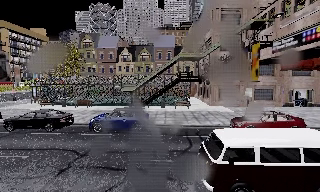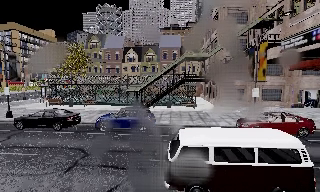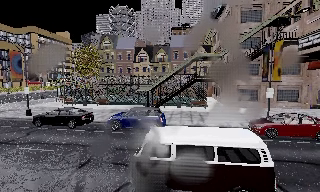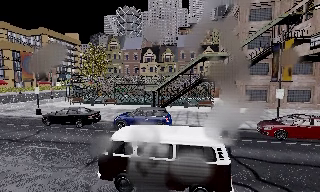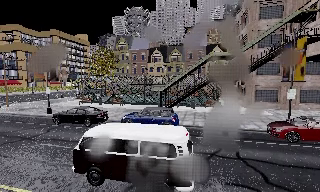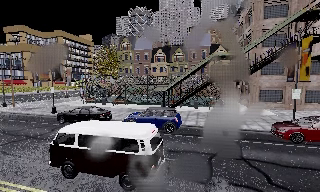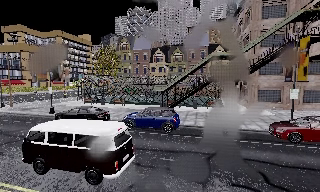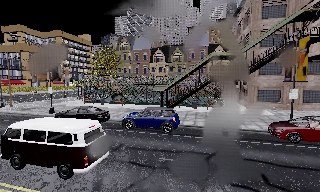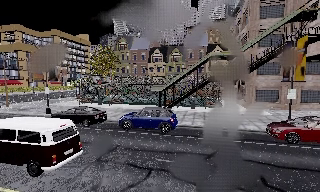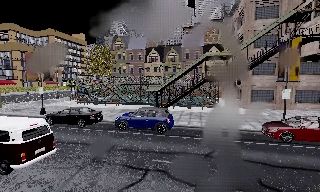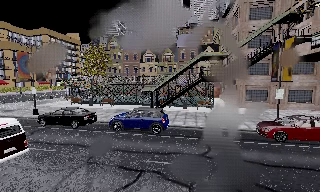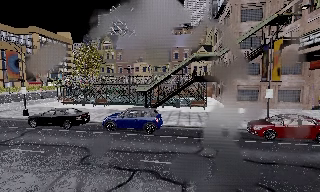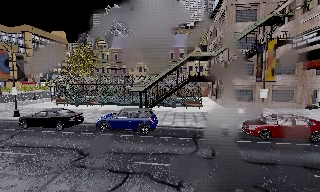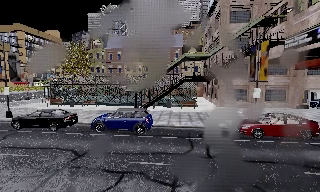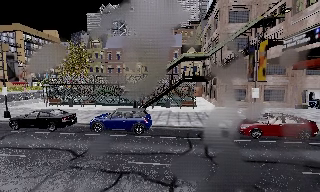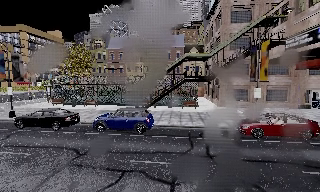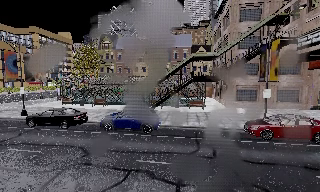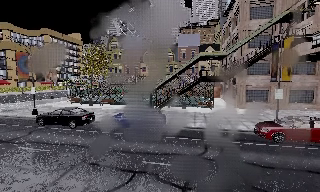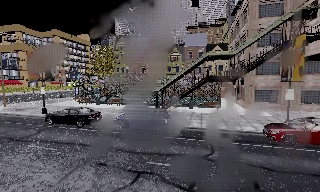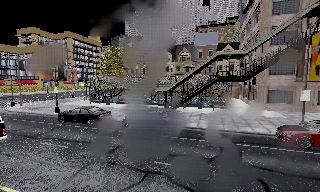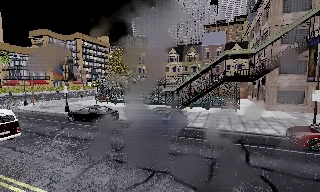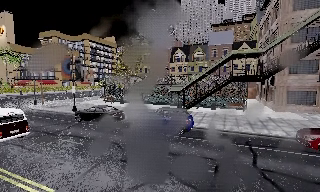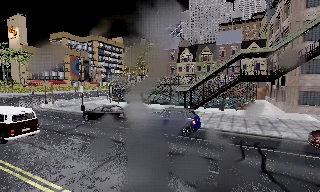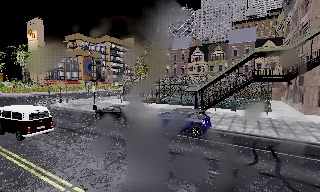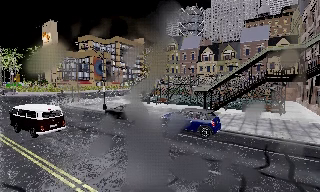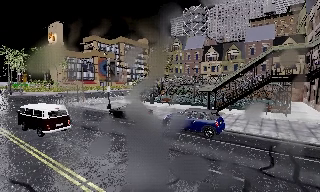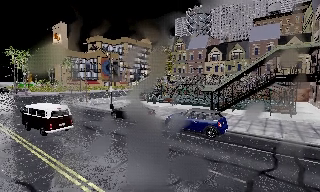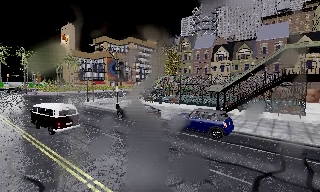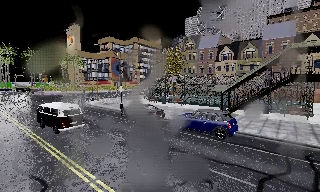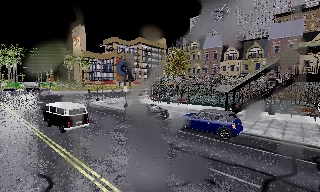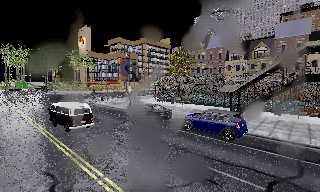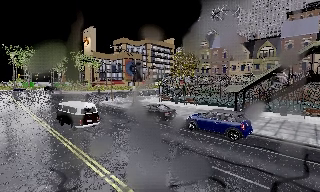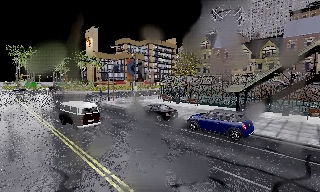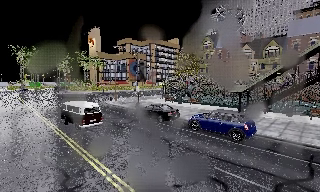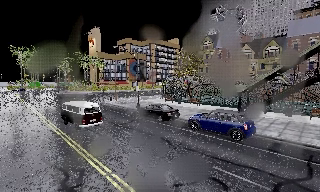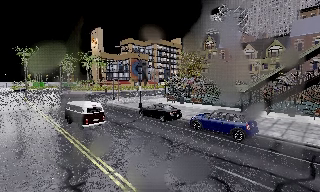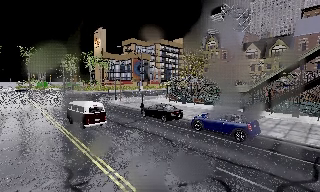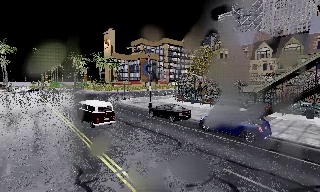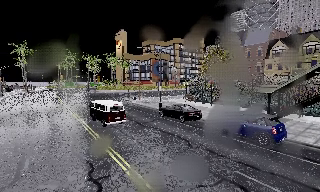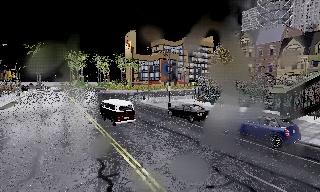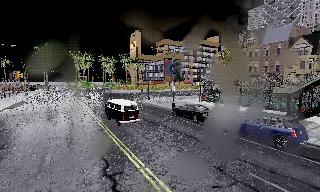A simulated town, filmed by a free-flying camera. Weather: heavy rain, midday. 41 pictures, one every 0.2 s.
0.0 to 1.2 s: The camera pans to its left, which is counterclockwise from overhead, by about 10 degrees.
1.2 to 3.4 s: The camera travels to its right, about 0.5 m, so close, fixed things drift to the left.
3.4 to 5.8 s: The scene slides to the right, as the camera pans about 30 degrees to its left. It travels to its right, about 0.5 m.
5.8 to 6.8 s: The camera shifts only a little, or ends up much as it began.
6.8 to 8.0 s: The scene slides to the right, as the camera pans about 15 degrees to its left.
The film runs forward here.
